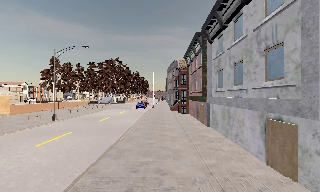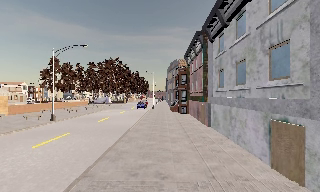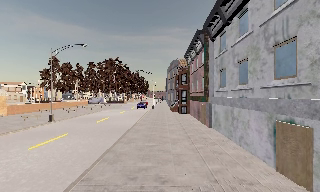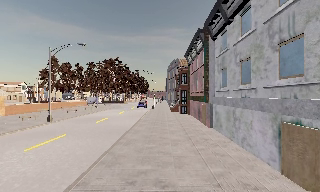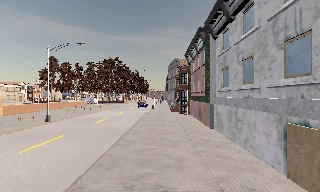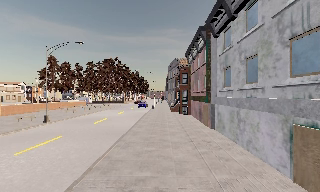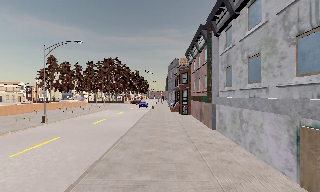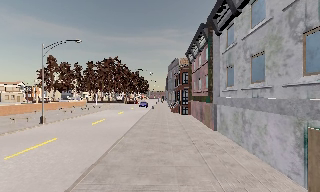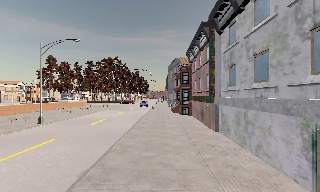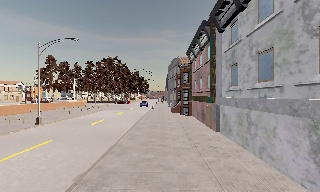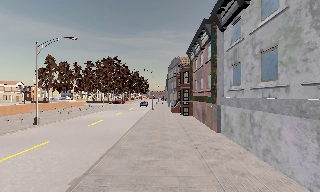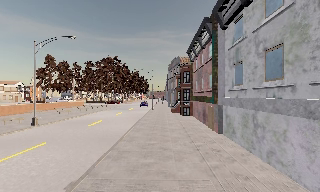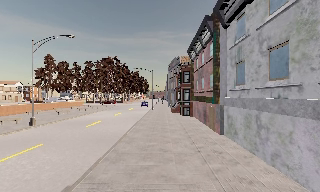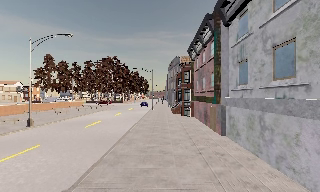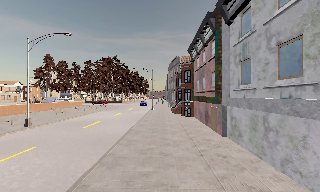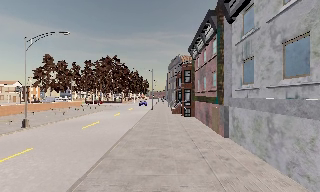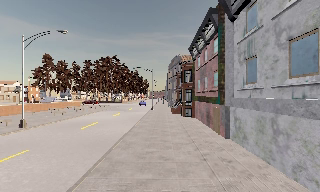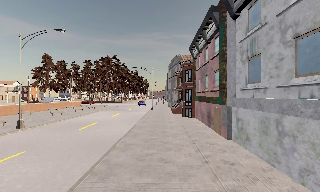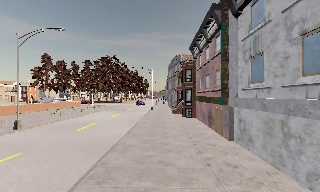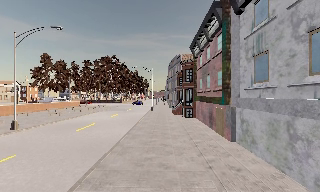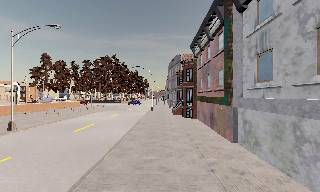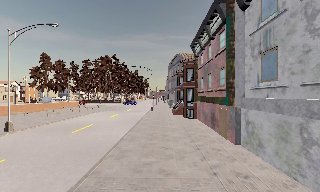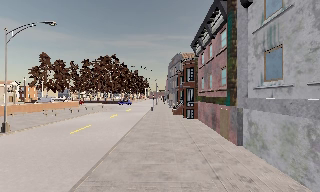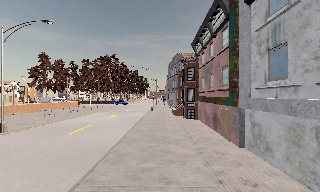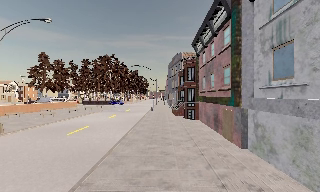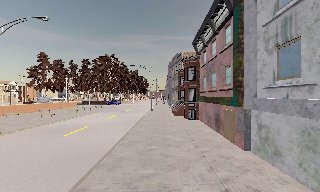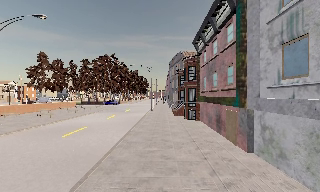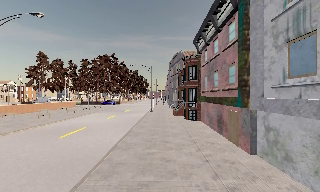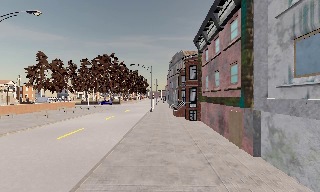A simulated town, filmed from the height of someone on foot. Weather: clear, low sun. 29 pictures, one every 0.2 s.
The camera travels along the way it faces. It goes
forward.
0.0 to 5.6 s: The camera travels forward, about 7 m, so what stands in front looms larger.
The film runs forward here.
